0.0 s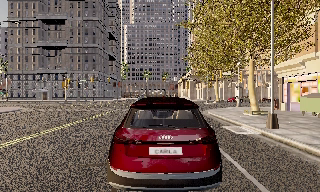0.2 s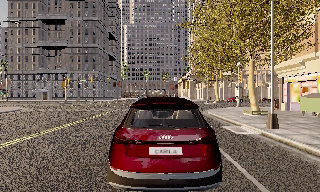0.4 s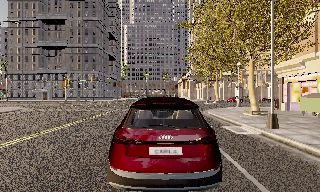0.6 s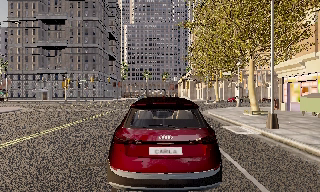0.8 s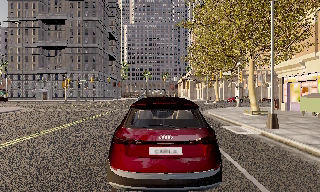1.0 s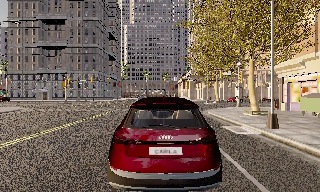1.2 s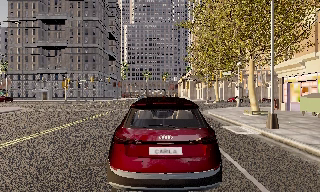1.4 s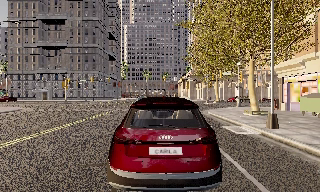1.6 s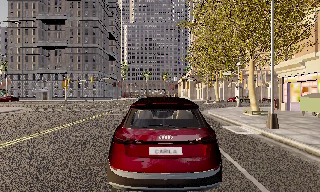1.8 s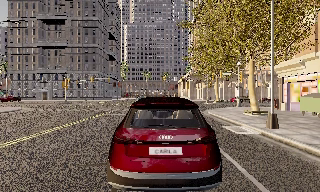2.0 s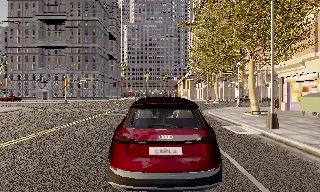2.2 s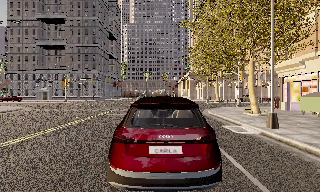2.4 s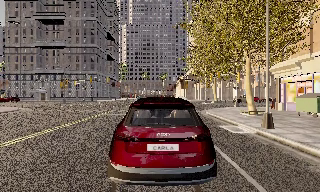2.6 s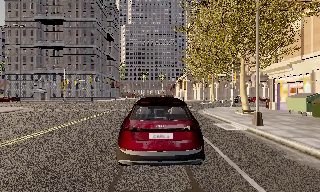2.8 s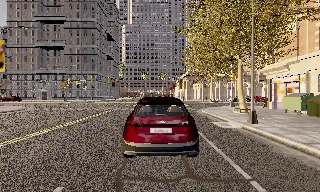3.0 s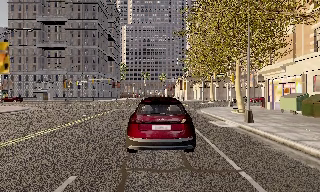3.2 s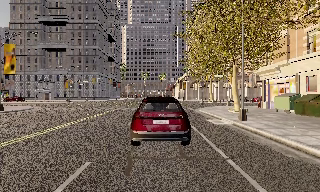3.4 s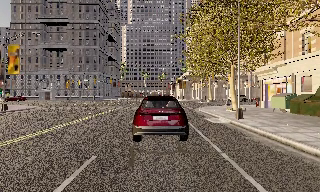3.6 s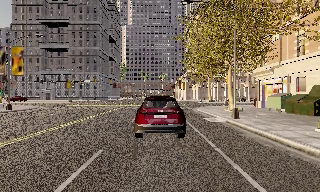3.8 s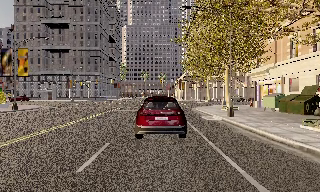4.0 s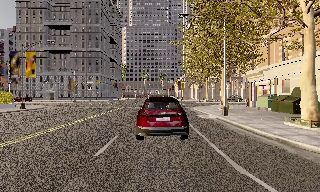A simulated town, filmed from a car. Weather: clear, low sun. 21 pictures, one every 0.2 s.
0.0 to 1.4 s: The camera keeps its place and its aim.
1.4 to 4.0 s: The camera travels backward, about 5 m, so what stands in front gets smaller. It gains speed.
The film runs backward here.
